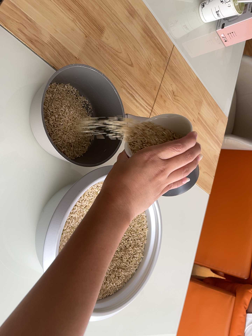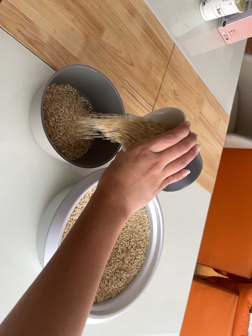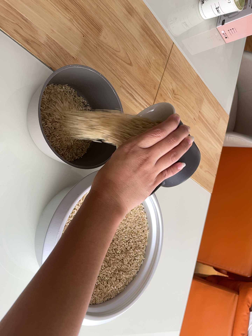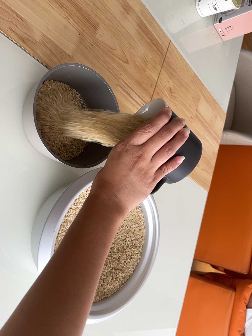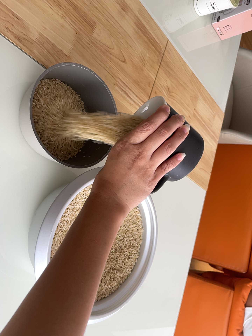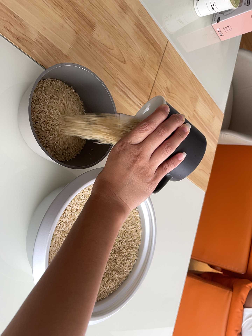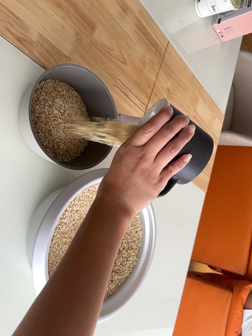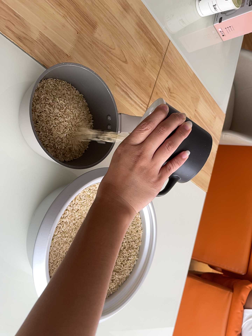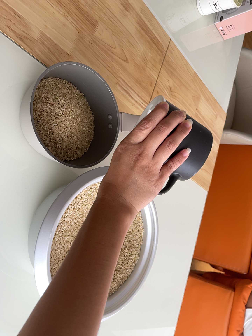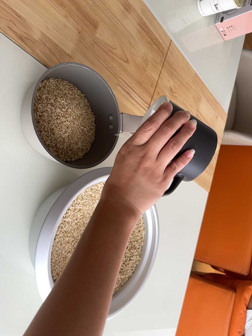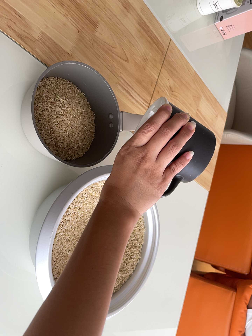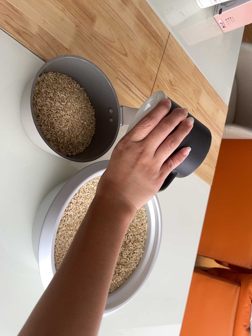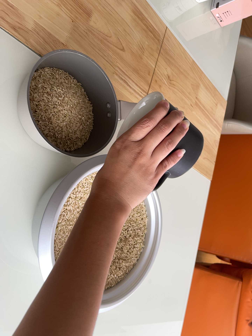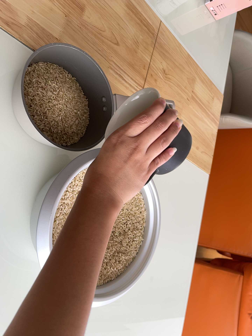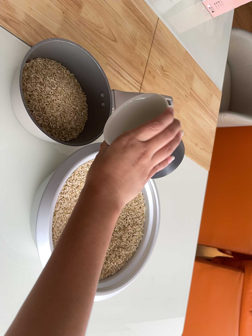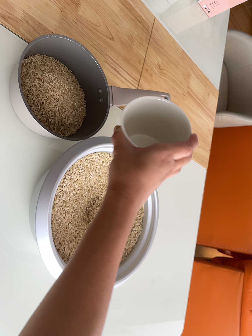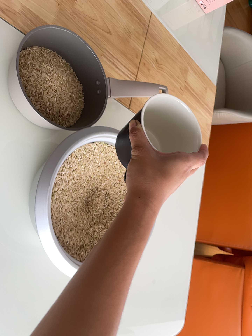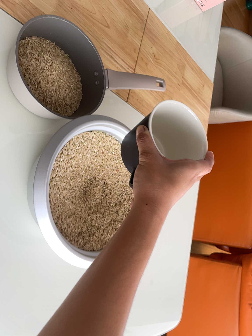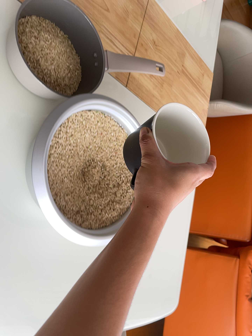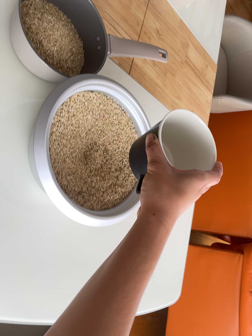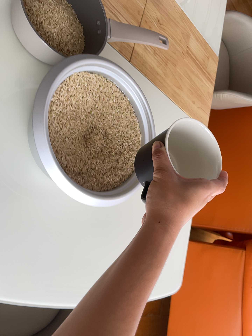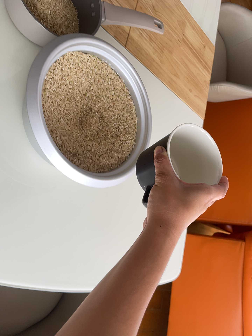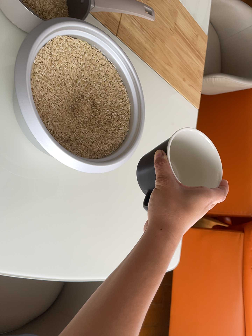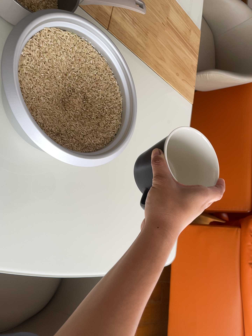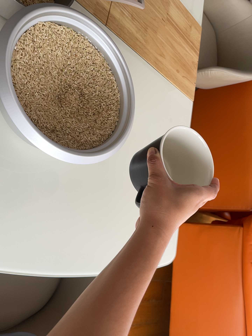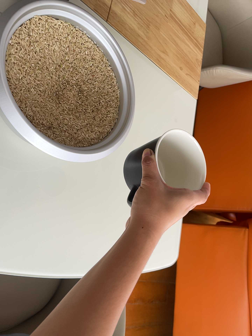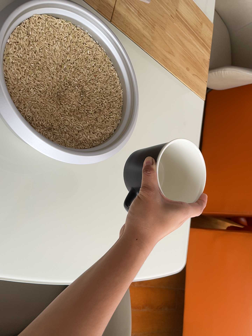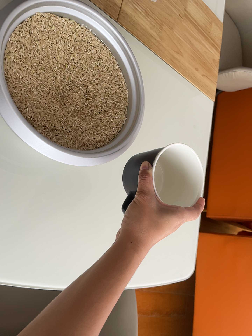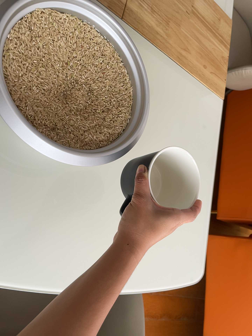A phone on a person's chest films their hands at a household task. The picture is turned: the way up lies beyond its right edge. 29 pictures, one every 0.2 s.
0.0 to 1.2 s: The camera shifts only a little, or ends up much as it began.
1.2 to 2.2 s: The camera keeps its place and its aim.
2.2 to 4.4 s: The camera travels toward the bottom of its view, about 24 cm, so close, fixed things drift upward.
4.4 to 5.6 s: The camera travels forward and to its right, about 10 cm, so what stands in front looms larger.
The film runs forward here.
